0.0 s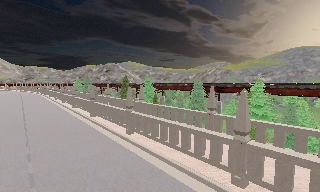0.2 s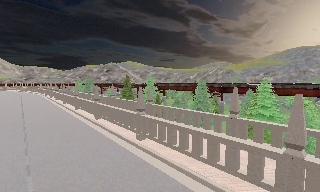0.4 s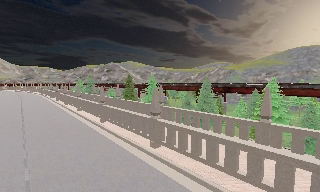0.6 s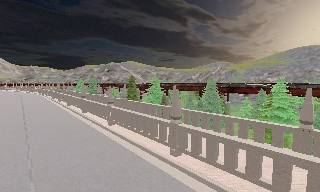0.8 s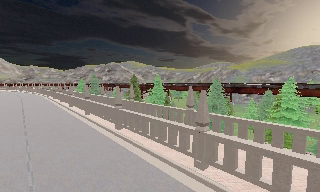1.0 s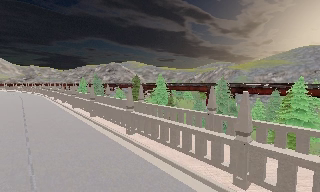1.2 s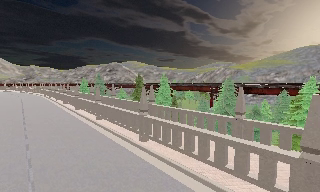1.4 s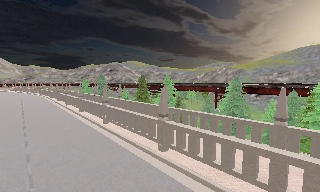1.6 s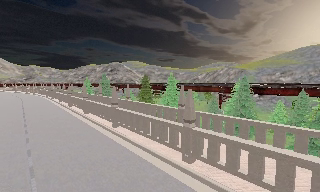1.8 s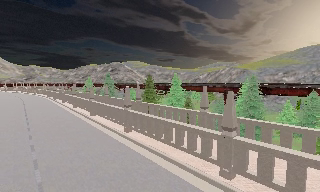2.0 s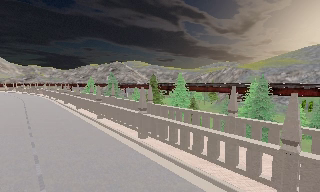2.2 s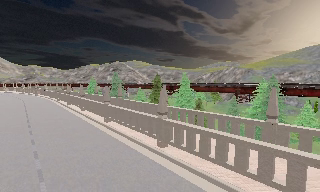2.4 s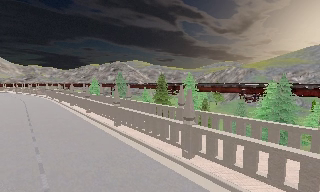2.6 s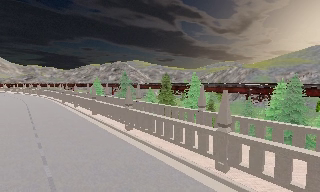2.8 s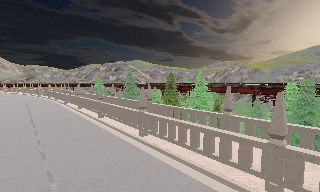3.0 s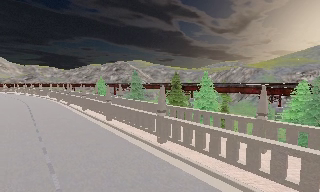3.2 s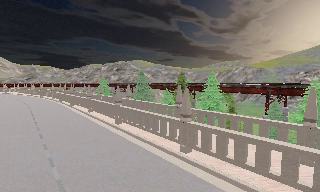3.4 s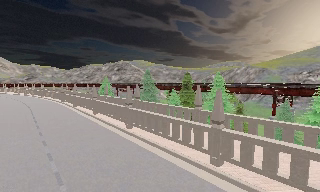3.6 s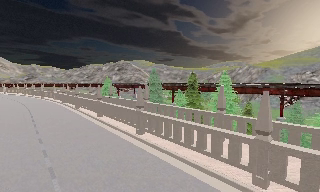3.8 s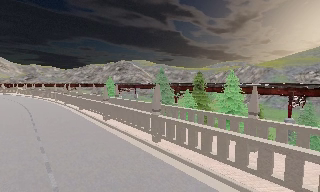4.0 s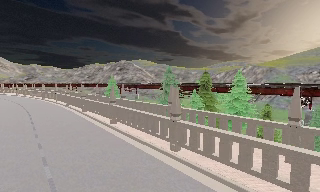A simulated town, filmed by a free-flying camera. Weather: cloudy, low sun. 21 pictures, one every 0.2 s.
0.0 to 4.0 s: The camera travels forward and to its left, about 30 m, so what stands in front looms larger.
The film runs forward here.
